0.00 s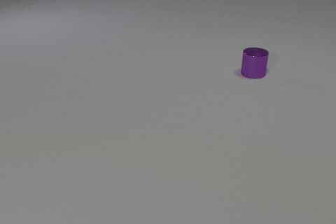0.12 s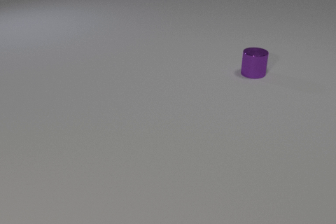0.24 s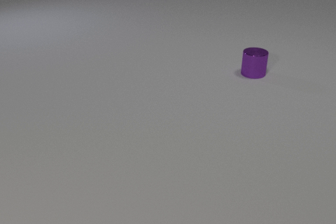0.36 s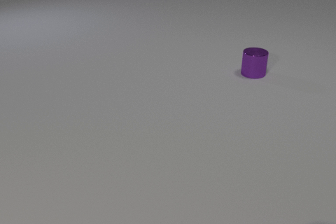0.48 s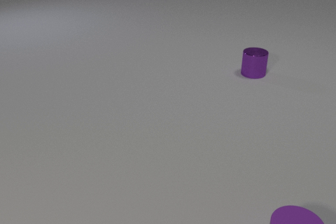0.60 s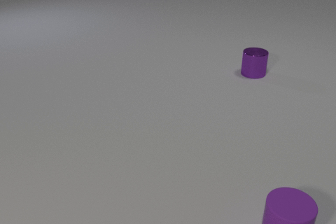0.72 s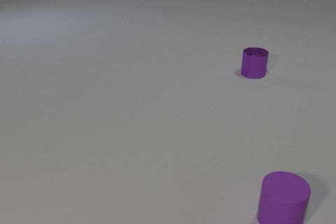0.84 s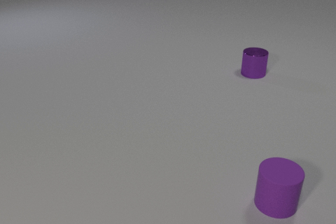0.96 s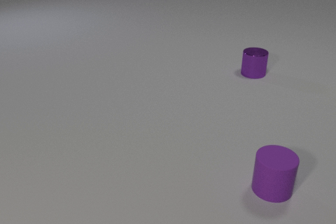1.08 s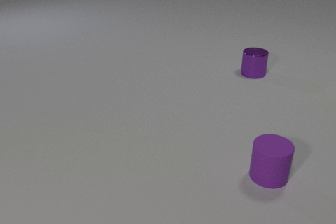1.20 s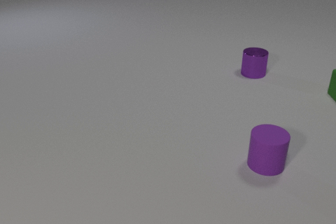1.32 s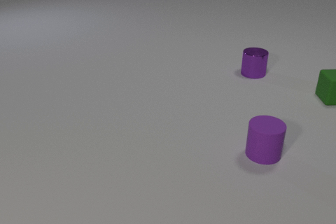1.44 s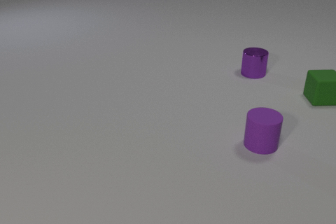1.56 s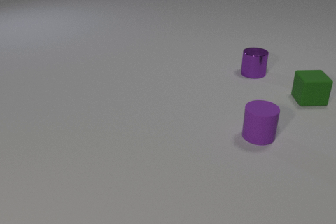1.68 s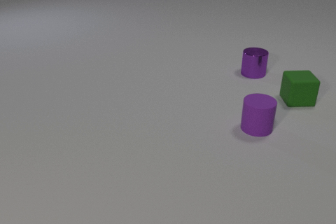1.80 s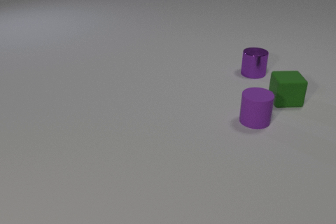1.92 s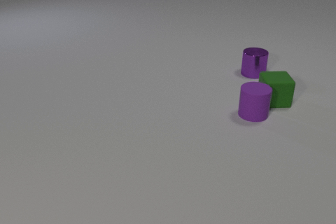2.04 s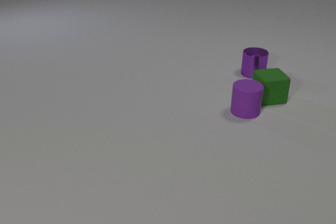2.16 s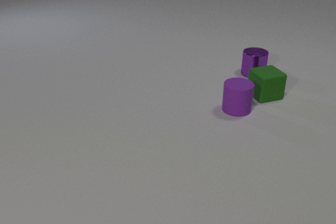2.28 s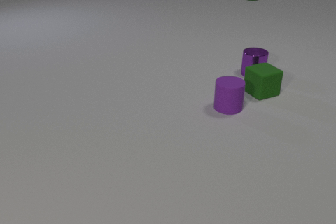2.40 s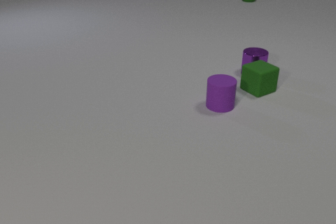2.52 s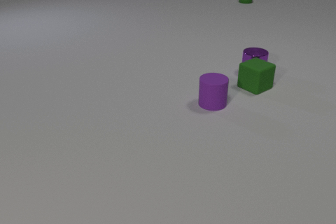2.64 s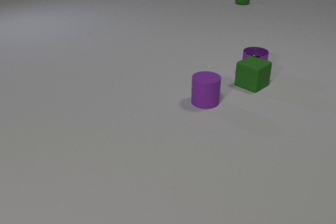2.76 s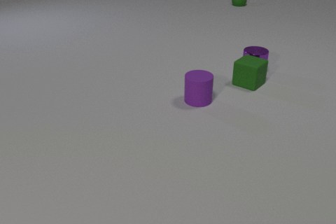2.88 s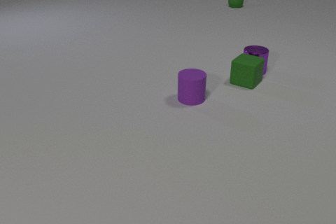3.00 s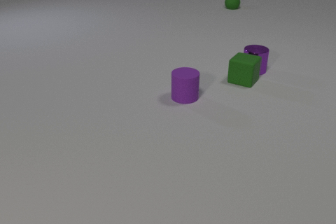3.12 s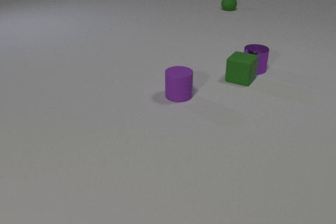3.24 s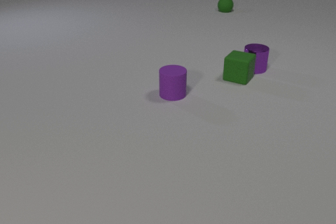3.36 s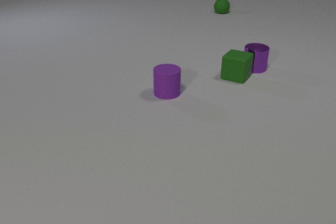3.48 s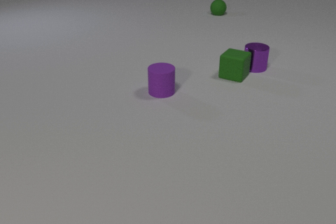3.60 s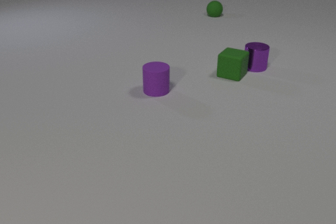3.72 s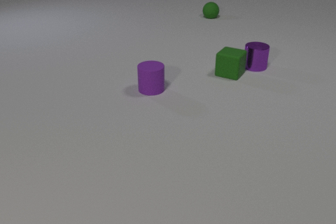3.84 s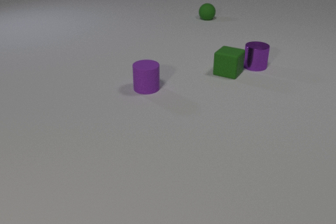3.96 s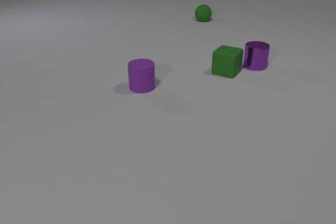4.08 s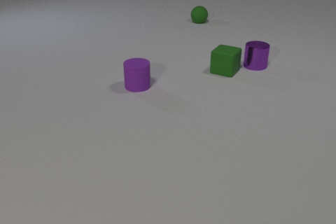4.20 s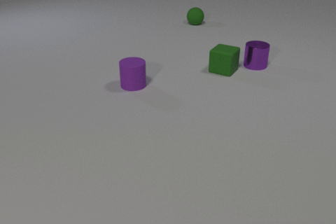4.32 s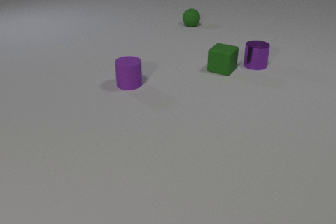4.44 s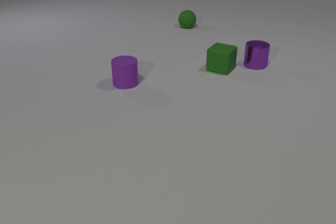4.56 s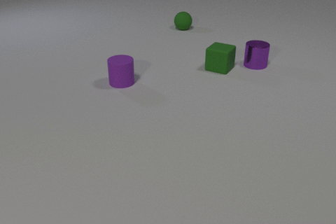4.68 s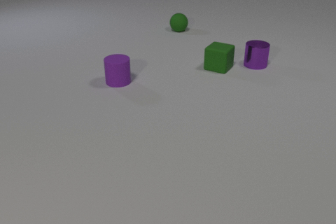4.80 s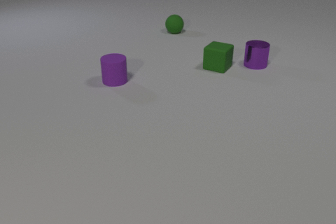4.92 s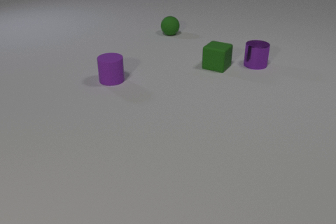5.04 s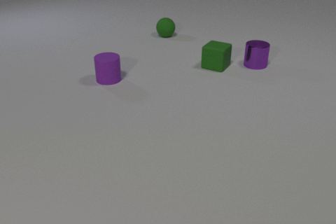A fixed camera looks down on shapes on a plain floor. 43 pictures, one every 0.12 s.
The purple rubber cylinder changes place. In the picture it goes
away from the camera.
The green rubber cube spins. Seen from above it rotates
counterclockwise.
0.00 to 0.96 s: The purple rubber cylinder comes in at the bottom edge, slides away from the camera.
0.96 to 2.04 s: The purple rubber cylinder slides away from the camera. The green rubber cube comes in at the right edge, slides to the left and toward the camera. The purple rubber cylinder and the green rubber cube collide.
2.04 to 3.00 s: The purple rubber cylinder slides to the left. The green rubber cube slides away from the camera and to the left, spins counterclockwise seen from above by about 45 degrees, its near face sliding to the right. The purple metal cylinder slides away from the camera. The green rubber sphere rolls toward the camera and to the left. The green rubber cube and the purple metal cylinder collide.
3.00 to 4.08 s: The purple rubber cylinder slides to the left and away from the camera. The green rubber cube slides away from the camera and to the left. The purple metal cylinder slides away from the camera. The green rubber sphere rolls toward the camera and to the left.
4.08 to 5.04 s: The purple rubber cylinder slides to the left and away from the camera. The green rubber cube slides away from the camera and to the left. The green rubber sphere rolls toward the camera and to the left.
What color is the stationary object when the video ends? purple.
How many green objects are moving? 2.
What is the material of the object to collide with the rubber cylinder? rubber.
